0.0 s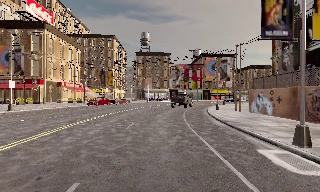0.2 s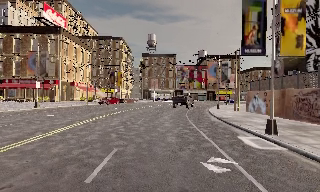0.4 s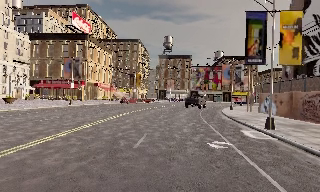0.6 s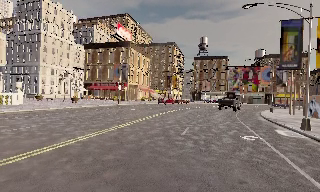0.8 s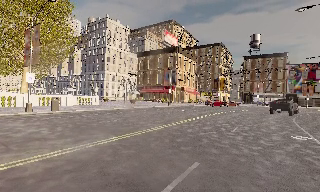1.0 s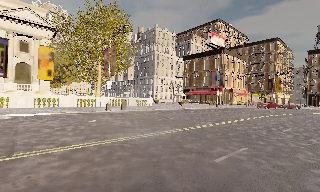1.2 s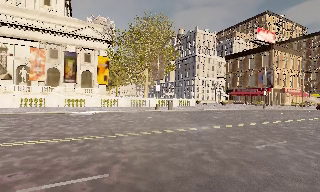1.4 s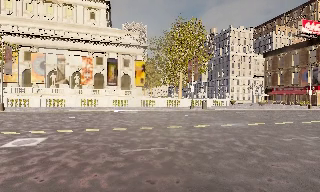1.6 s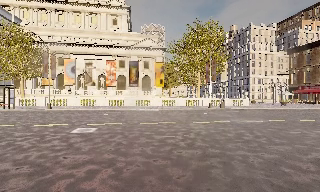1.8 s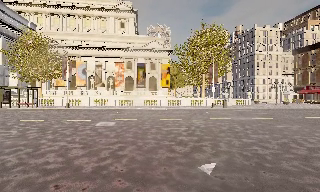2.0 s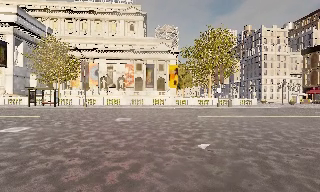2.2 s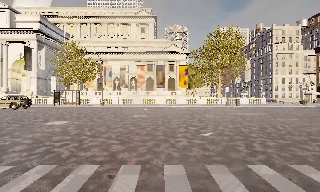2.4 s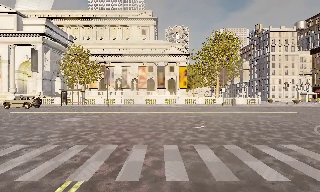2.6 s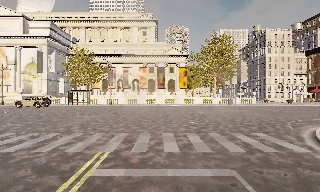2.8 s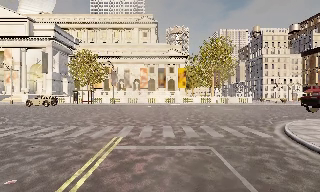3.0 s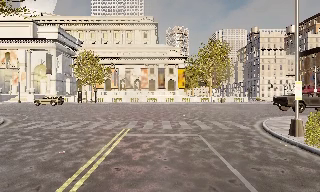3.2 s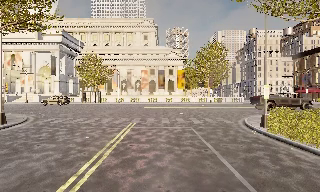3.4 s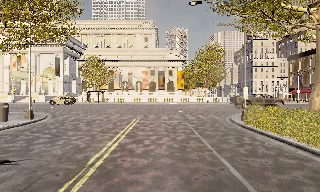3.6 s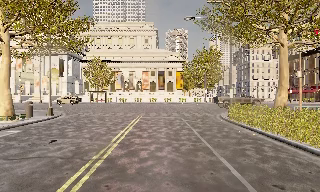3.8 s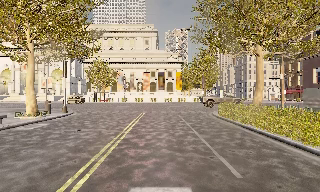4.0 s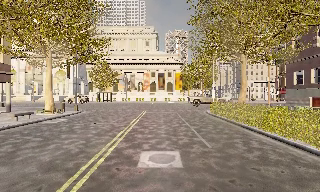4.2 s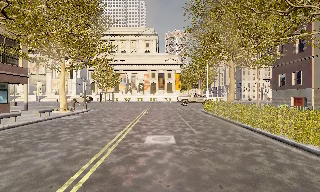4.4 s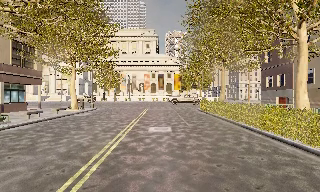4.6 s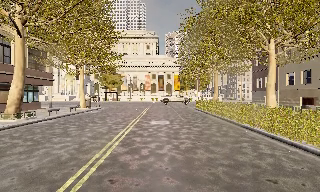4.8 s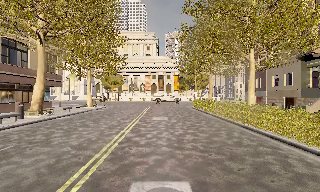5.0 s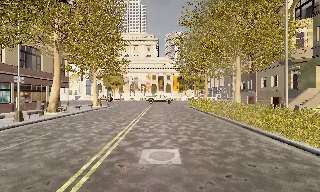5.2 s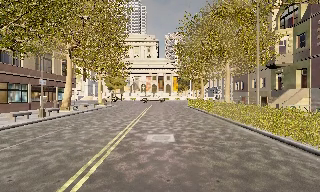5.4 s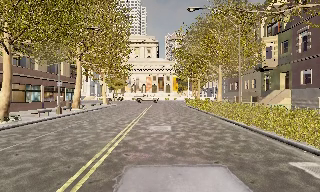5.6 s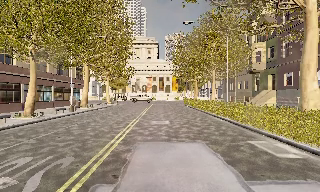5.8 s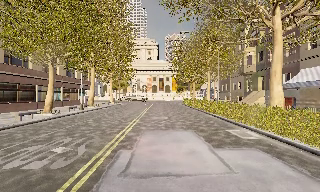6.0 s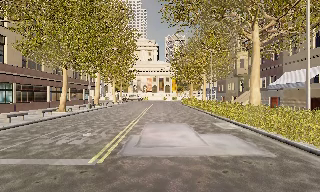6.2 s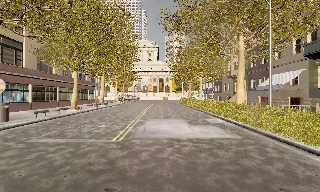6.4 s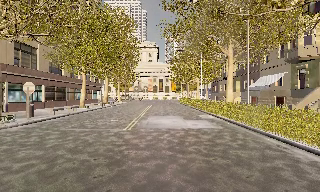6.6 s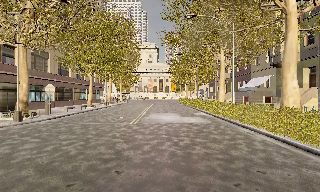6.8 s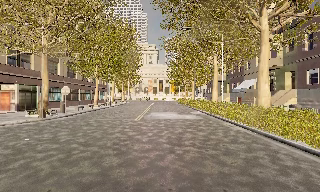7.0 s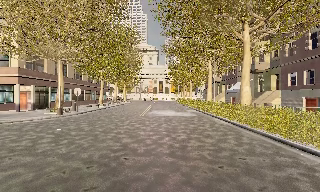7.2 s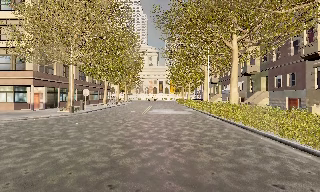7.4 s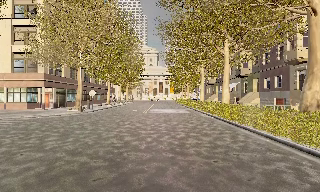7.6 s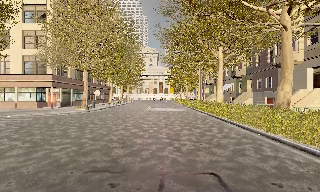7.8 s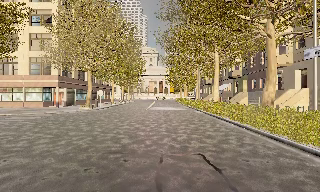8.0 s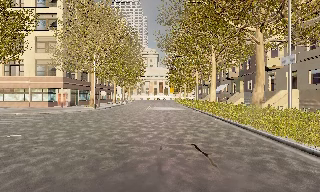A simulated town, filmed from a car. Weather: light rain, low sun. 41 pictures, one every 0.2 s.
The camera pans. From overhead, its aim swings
counterclockwise.
The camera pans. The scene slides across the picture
to the right.
0.0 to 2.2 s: The scene slides to the right, as the camera pans about 90 degrees to its left. It travels backward, about 20 m.
2.2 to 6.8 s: The camera travels backward, about 45 m, so what stands in front gets smaller.
6.8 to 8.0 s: The camera travels backward, about 10 m, so what stands in front gets smaller. It loses speed.
The film runs backward here.
